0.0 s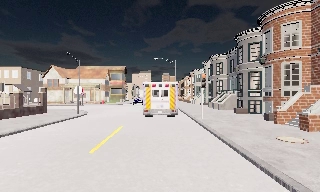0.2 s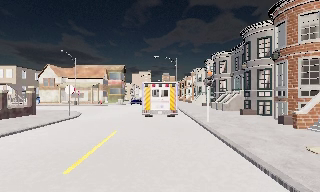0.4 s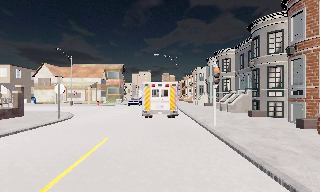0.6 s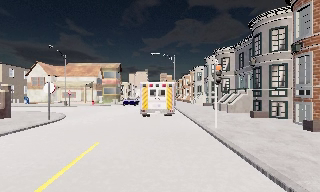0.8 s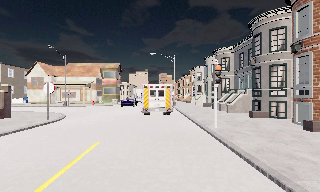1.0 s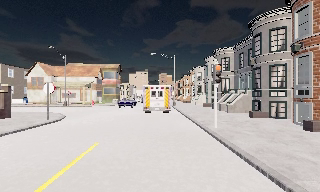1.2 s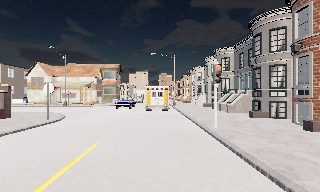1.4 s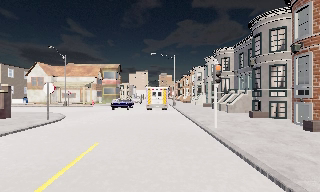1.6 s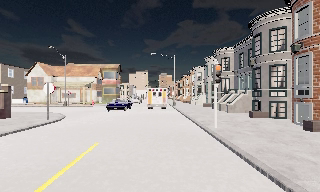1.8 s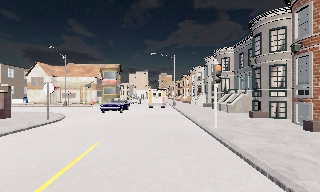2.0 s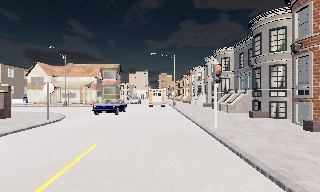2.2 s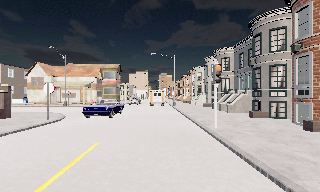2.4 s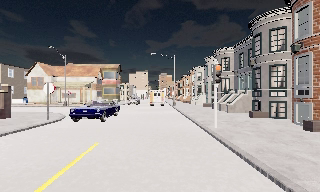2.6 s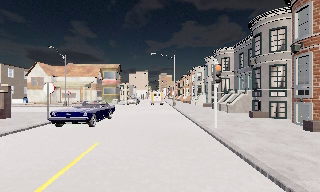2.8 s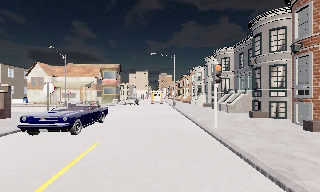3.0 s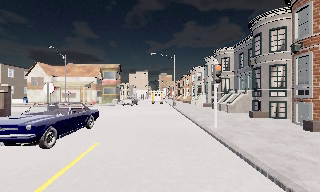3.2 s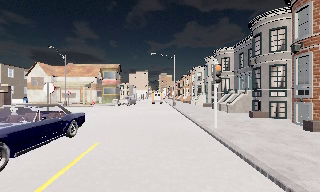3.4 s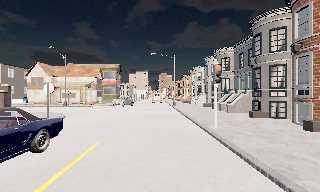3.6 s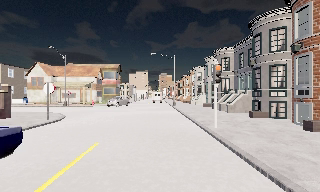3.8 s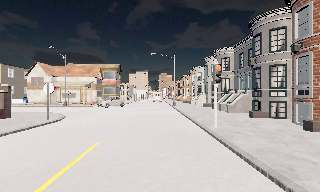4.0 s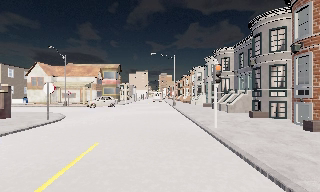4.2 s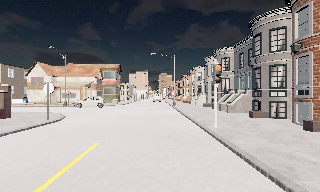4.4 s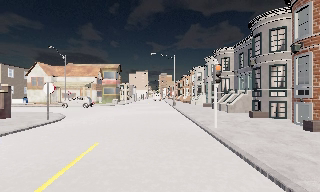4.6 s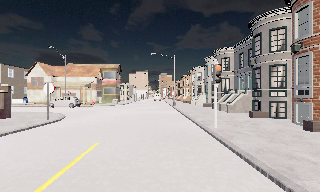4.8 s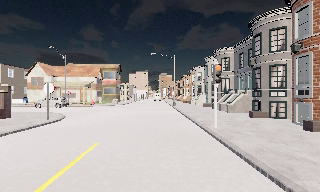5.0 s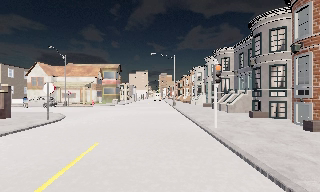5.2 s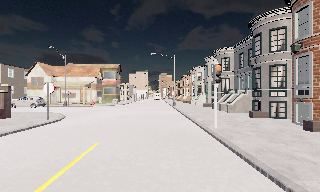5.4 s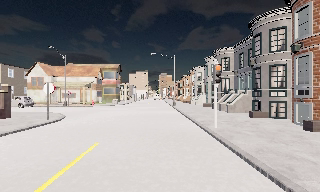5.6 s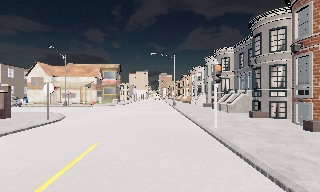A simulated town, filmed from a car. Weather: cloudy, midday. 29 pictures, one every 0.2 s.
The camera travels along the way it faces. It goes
forward.
0.0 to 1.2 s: The camera travels forward, about 3 m, so what stands in front looms larger. It loses speed.
1.2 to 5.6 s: The camera keeps its place and its aim.
The film runs forward here.
